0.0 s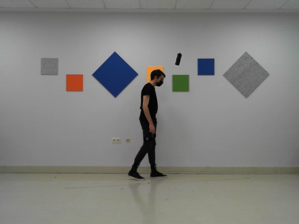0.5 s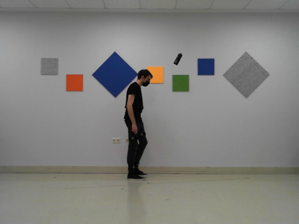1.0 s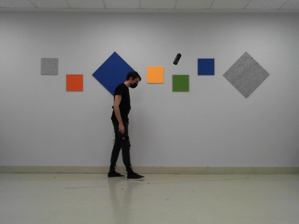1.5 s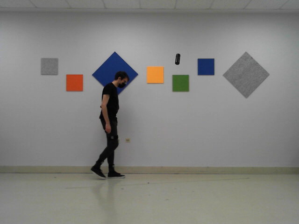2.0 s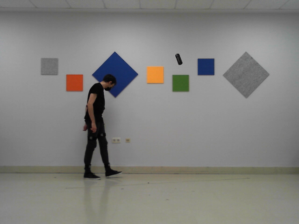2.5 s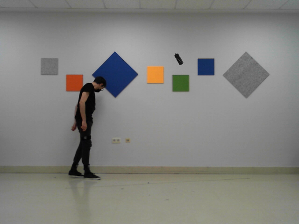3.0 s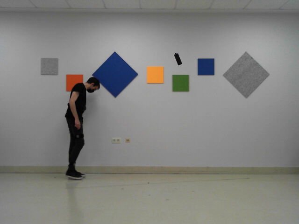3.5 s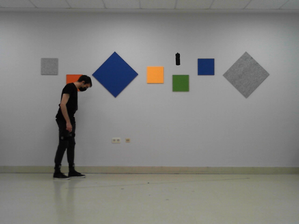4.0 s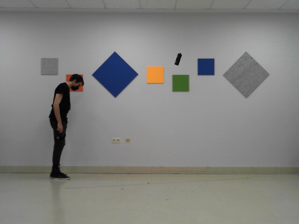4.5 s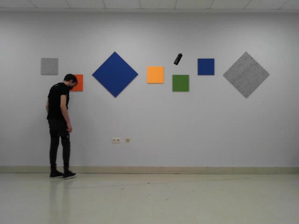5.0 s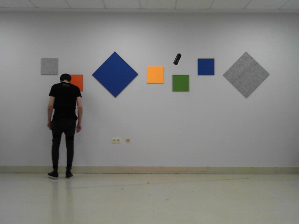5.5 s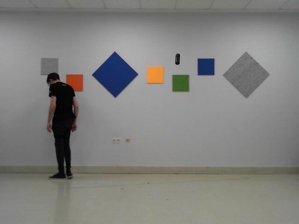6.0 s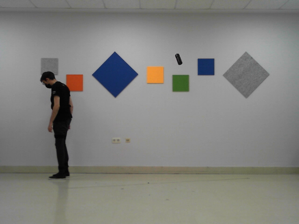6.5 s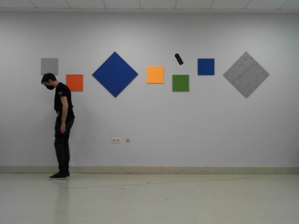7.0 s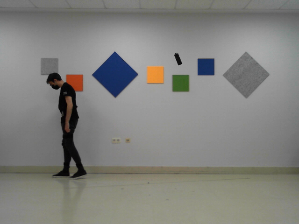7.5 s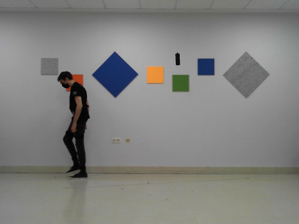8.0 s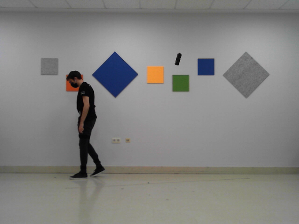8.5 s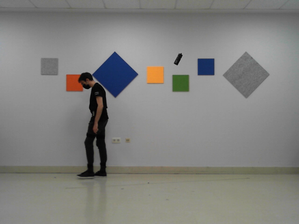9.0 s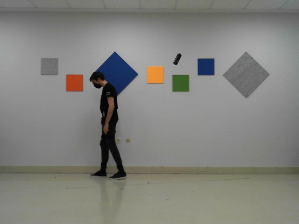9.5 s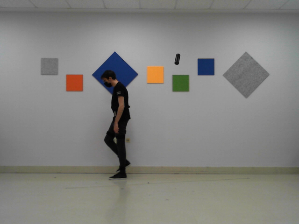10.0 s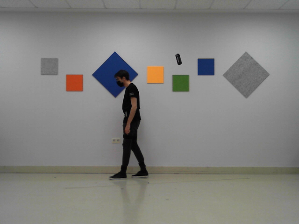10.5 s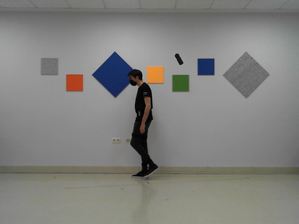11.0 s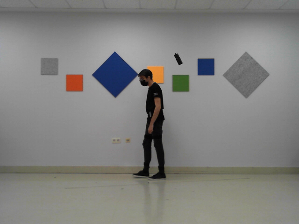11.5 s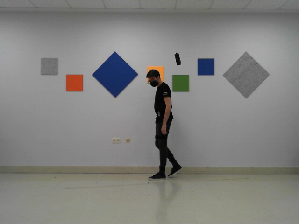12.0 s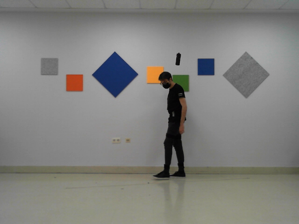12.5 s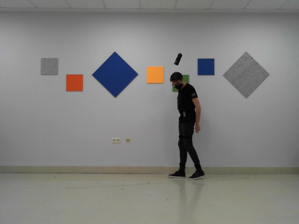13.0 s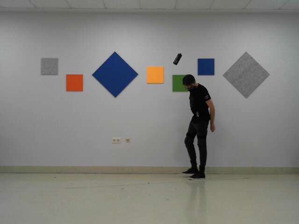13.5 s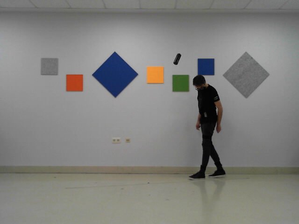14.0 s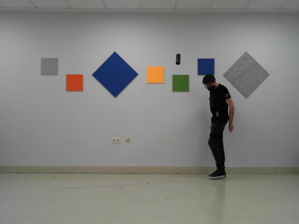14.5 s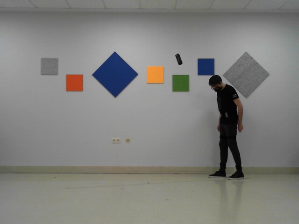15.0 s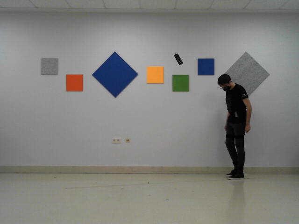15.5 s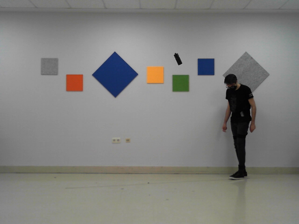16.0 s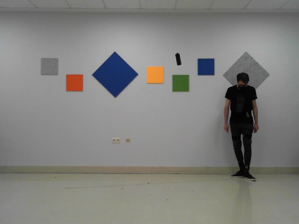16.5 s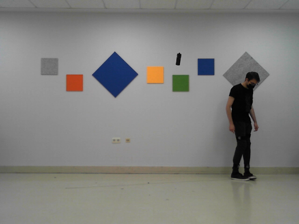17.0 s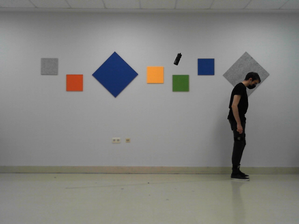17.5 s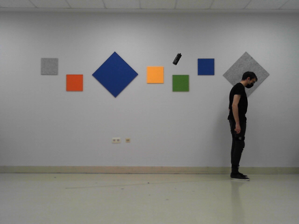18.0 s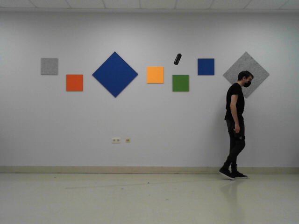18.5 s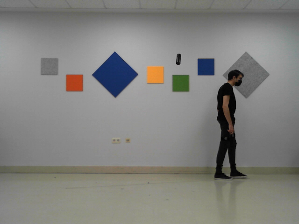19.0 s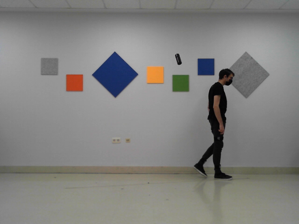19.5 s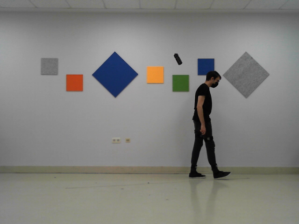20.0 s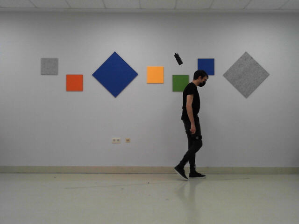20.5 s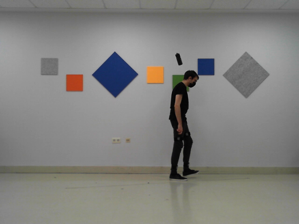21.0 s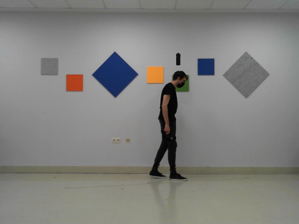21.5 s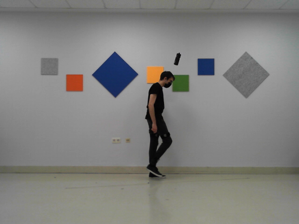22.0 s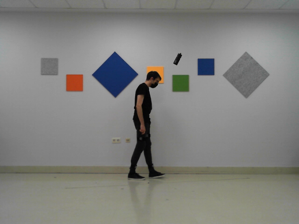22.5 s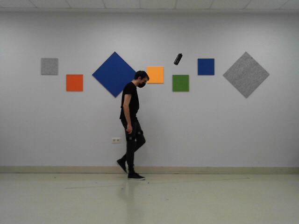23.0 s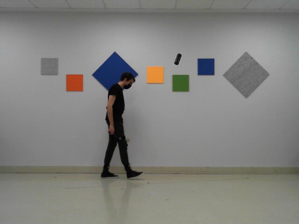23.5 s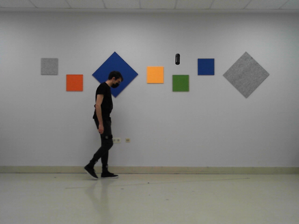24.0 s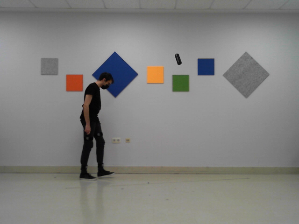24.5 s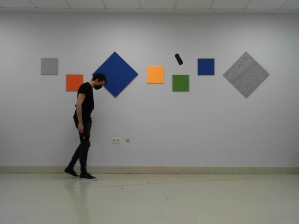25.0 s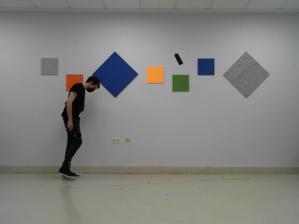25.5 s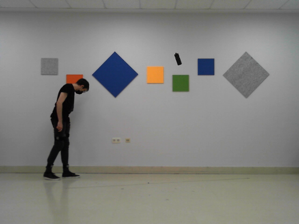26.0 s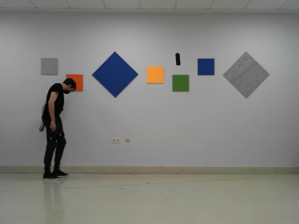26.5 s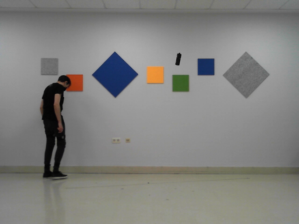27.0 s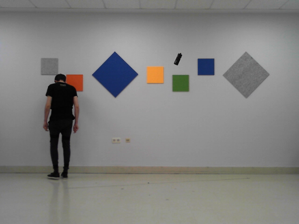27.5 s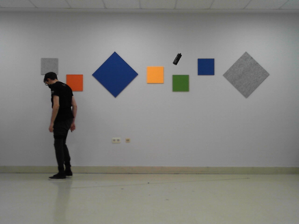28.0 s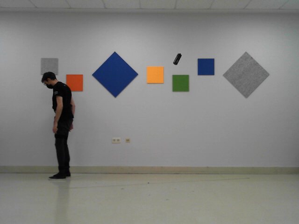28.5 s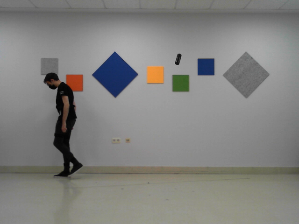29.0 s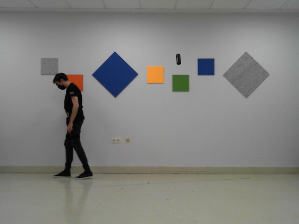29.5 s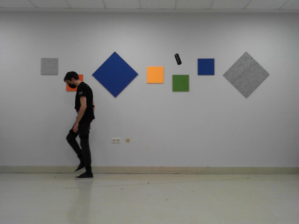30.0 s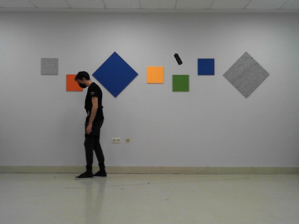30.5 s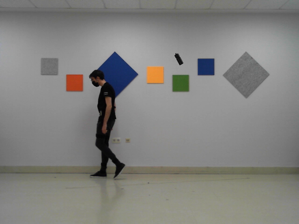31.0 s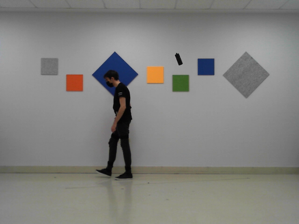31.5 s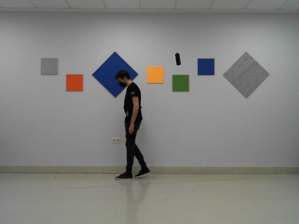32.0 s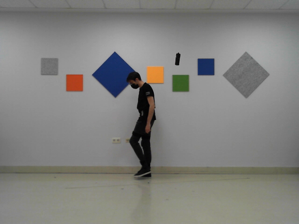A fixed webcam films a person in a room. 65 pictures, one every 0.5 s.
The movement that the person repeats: Walk backward.
